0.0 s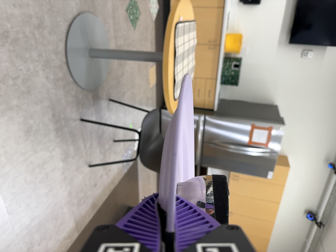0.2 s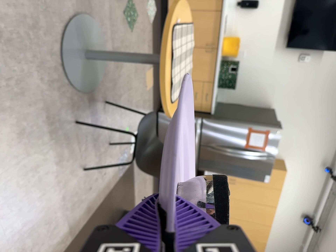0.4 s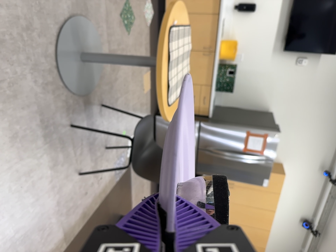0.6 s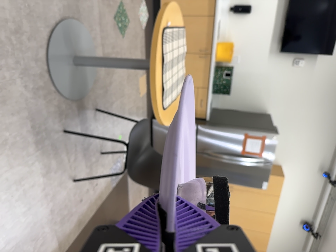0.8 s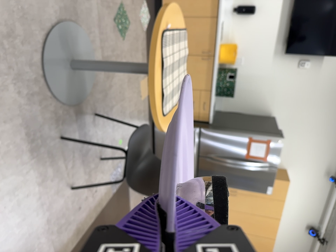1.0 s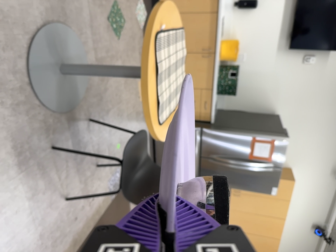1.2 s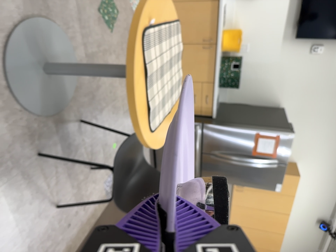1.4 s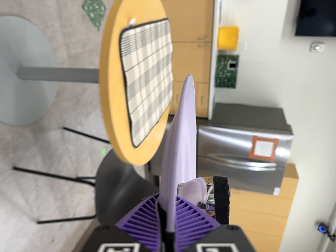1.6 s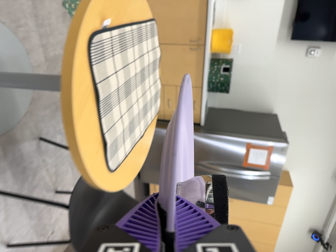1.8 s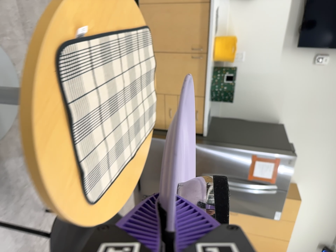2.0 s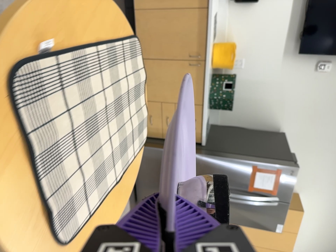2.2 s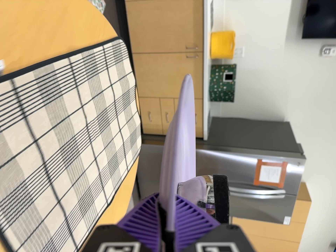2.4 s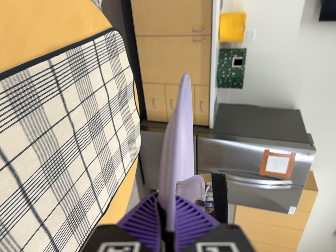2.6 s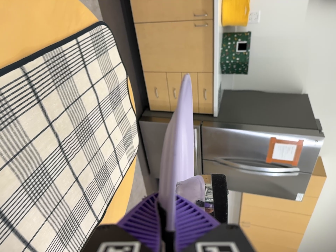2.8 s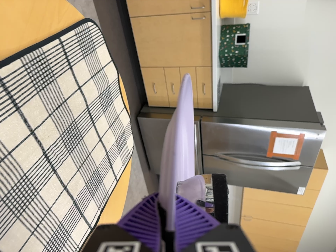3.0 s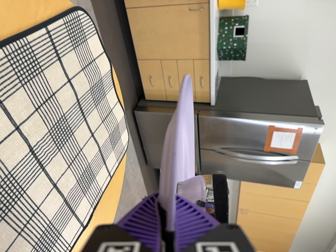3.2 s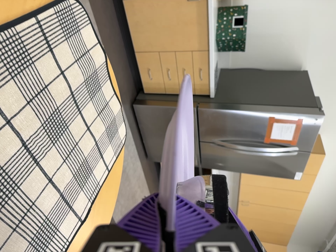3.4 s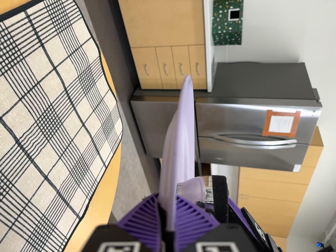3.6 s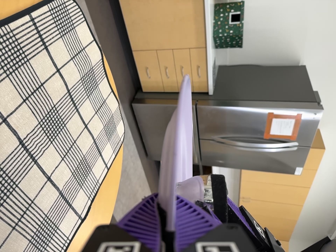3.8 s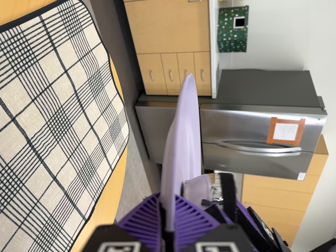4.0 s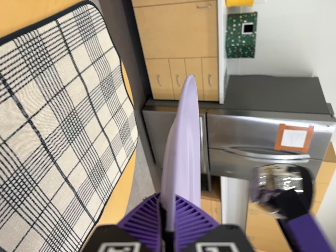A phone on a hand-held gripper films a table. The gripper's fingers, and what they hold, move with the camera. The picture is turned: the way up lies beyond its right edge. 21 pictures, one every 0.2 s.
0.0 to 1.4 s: The camera travels forward and toward the top of its view, about 60 cm, so what stands in front looms larger.
1.4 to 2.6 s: The camera travels forward and toward the top of its view, about 70 cm, so what stands in front looms larger. Its aim tips toward the bottom of its view by about 10 degrees.
2.6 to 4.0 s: The camera travels forward, about 7 cm, so what stands in front looms larger.
The film runs forward here.
